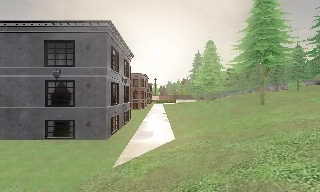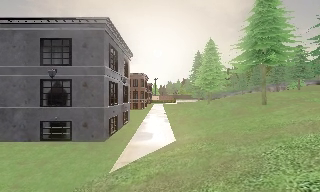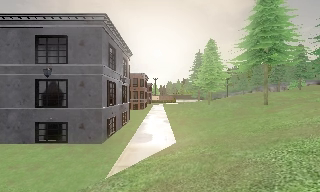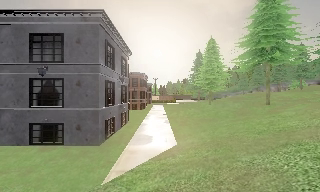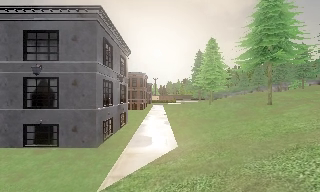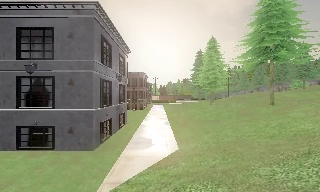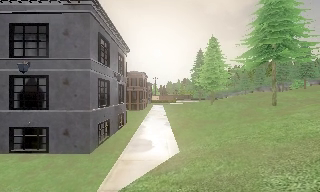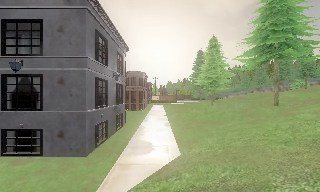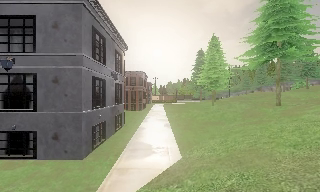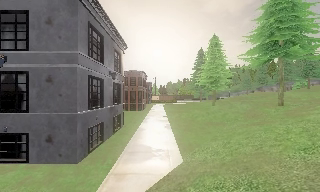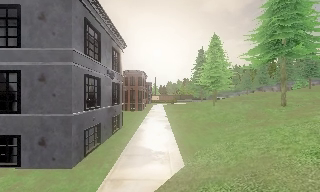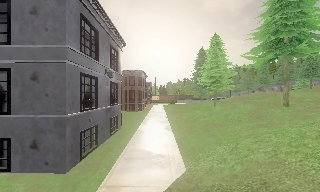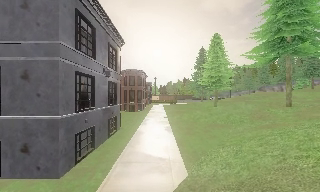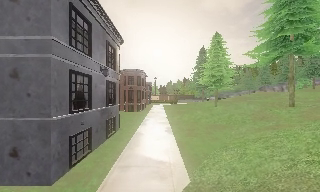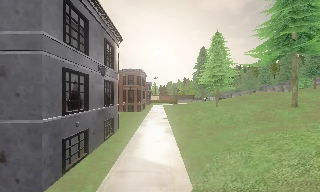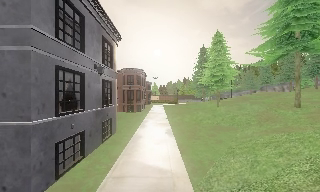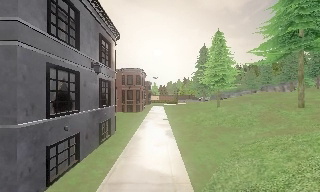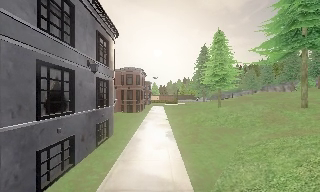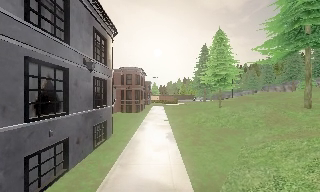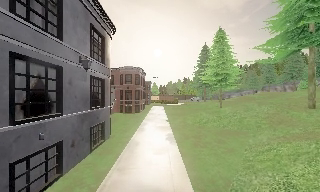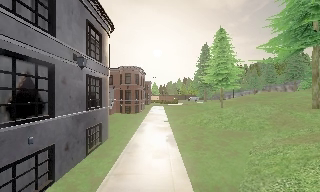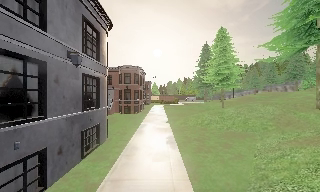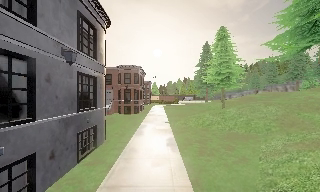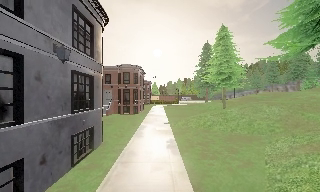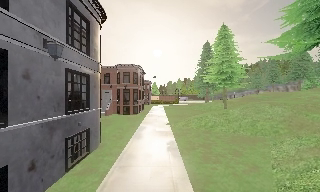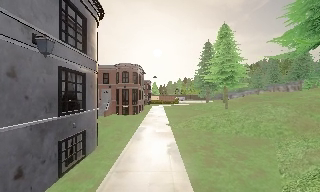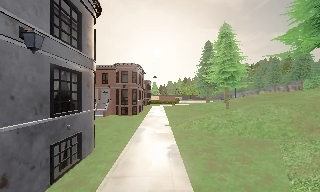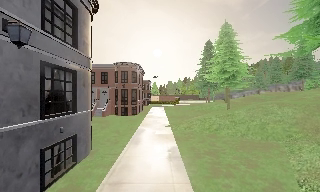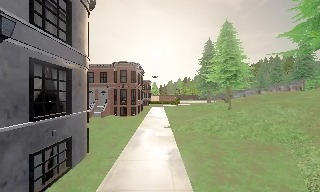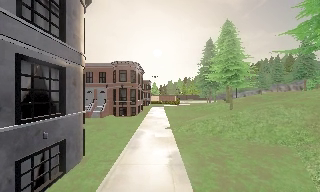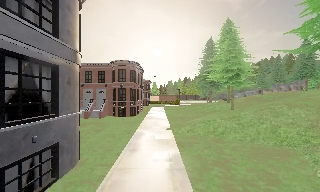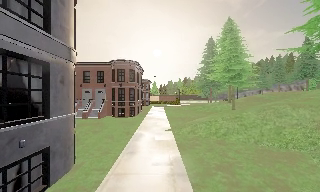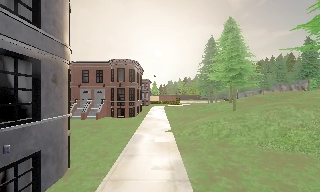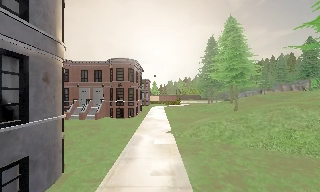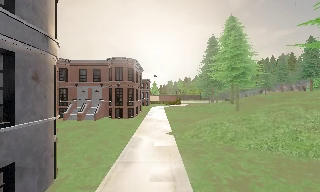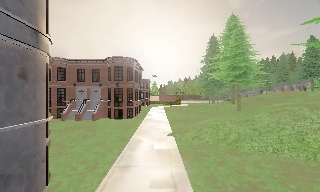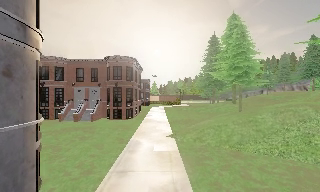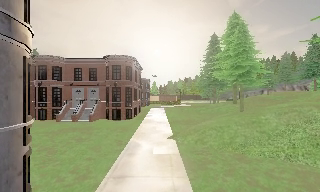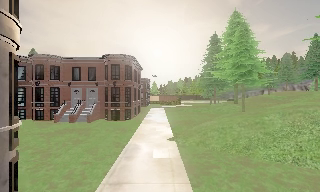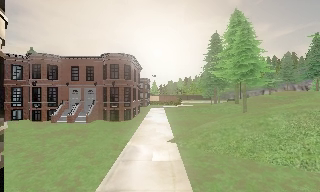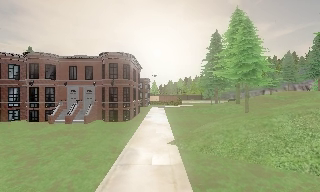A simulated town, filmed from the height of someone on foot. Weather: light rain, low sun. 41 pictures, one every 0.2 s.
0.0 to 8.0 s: The camera travels forward, about 15 m, so what stands in front looms larger.
The film runs forward here.
